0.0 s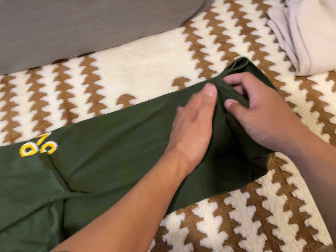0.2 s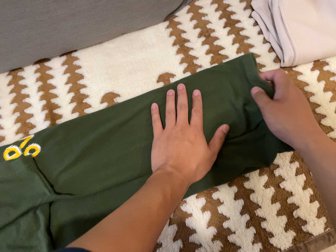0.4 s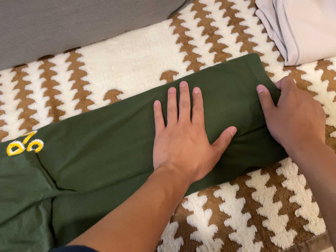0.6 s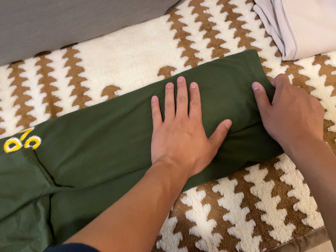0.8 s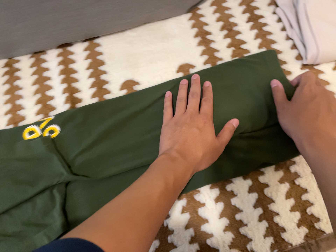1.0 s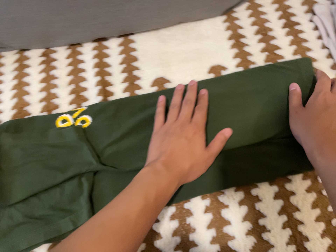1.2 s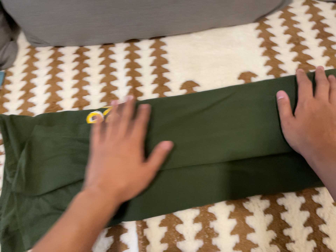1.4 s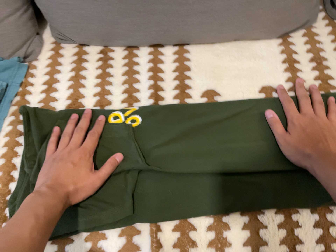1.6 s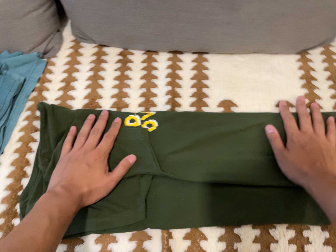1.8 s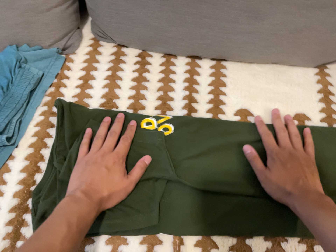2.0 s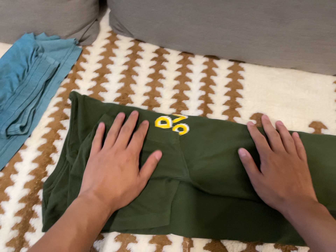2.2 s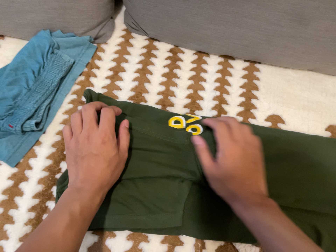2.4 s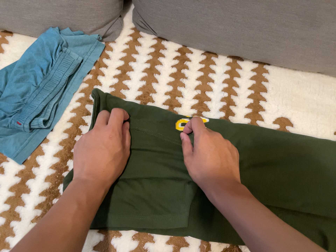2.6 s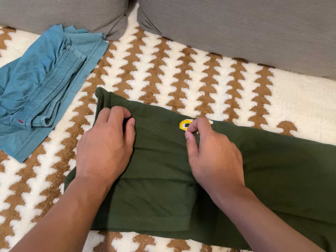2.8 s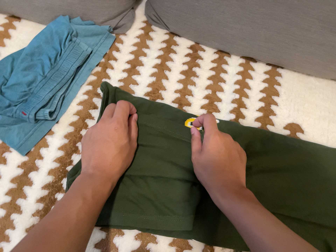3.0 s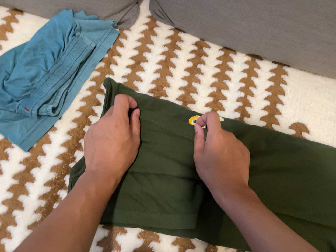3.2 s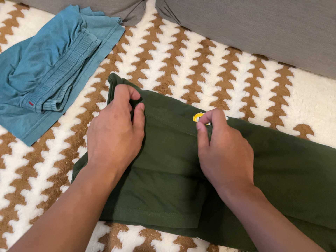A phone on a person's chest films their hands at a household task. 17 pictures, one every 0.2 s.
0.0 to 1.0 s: The camera shifts only a little, or ends up much as it began.
1.0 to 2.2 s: The camera travels to its left, about 18 cm, so close, fixed things drift to the right. It rolls about its line of sight by about 25 degrees, and the scene rotates clockwise.
2.2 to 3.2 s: The camera shifts only a little, or ends up much as it began.
The film runs backward here.
